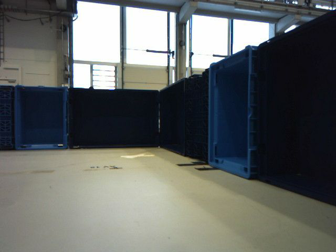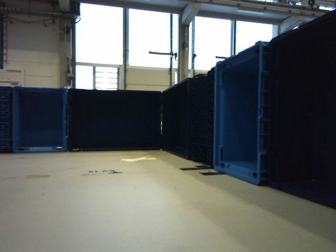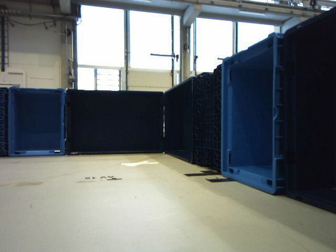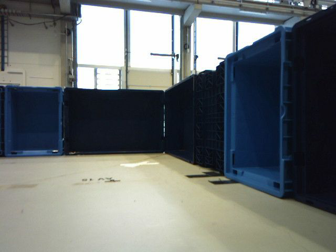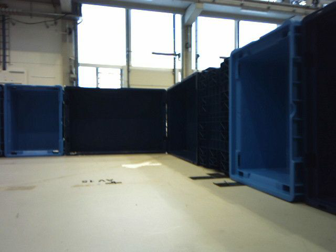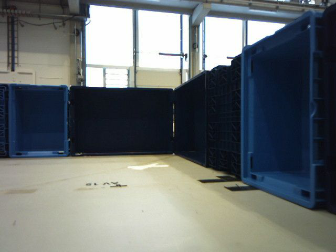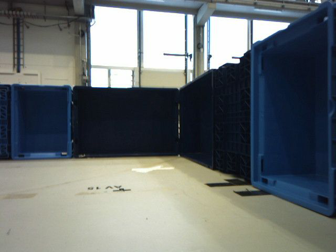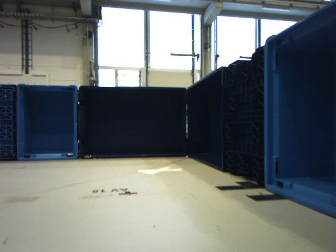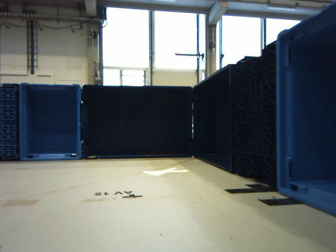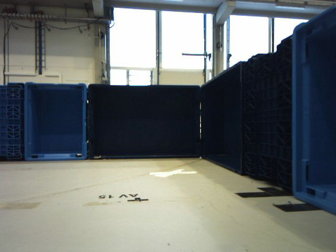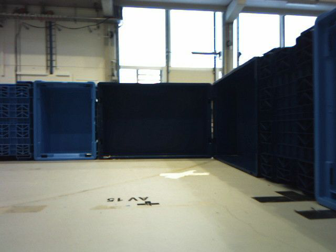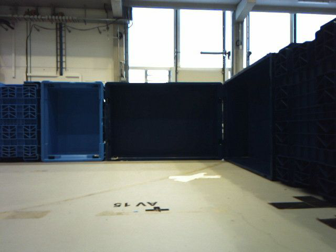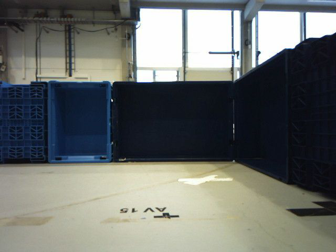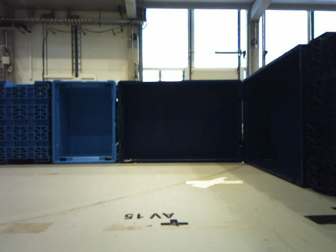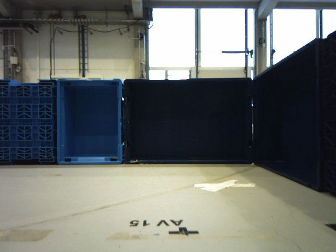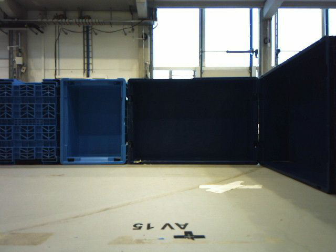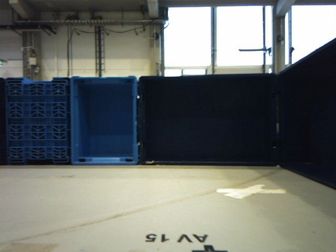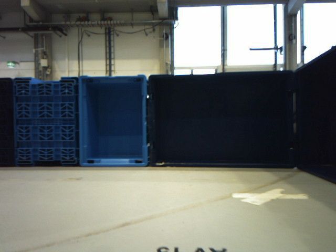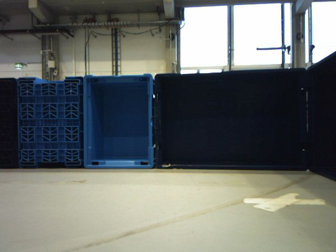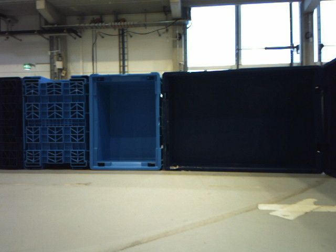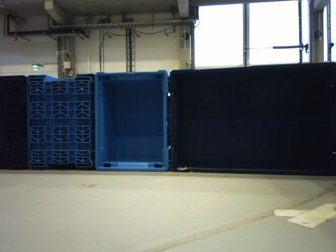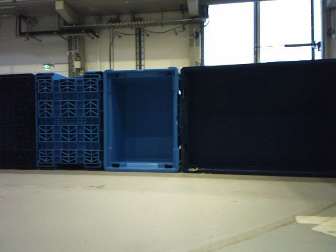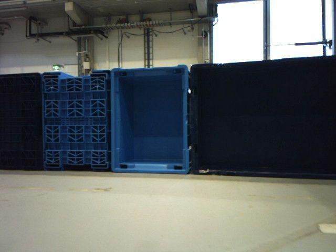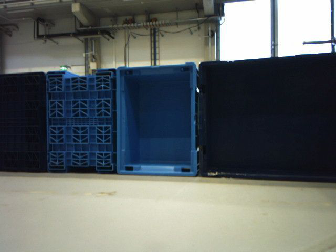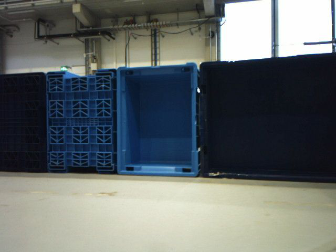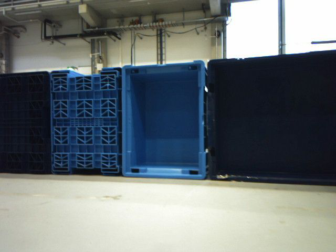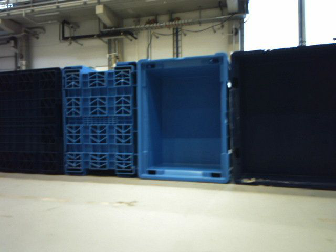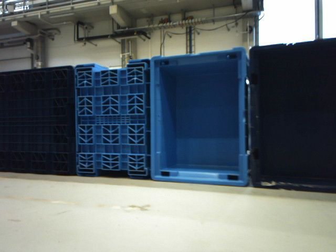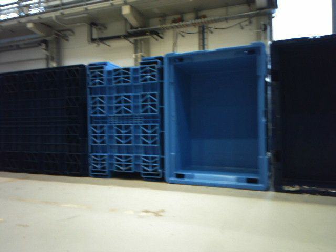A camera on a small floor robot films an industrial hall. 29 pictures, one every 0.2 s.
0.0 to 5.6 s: The scene slides to the right, as the camera pans about 35 degrees to its left. It travels forward, about 1.2 m.
The film runs forward here.
